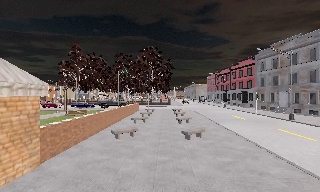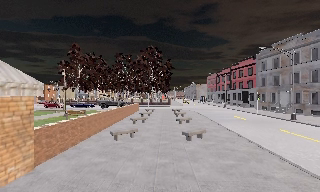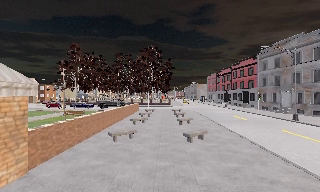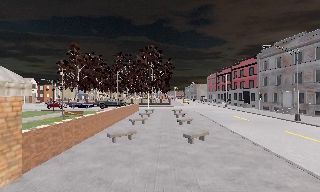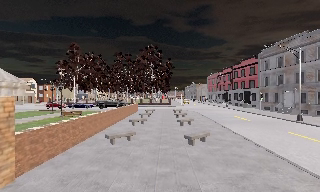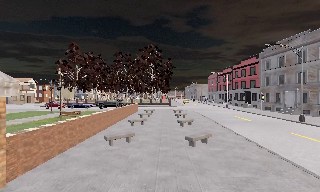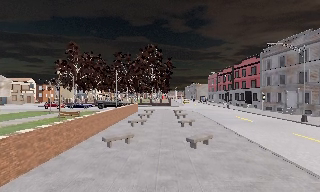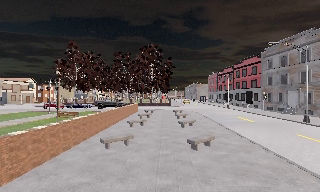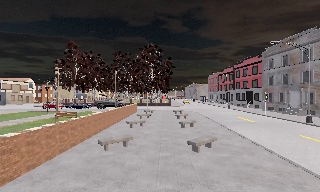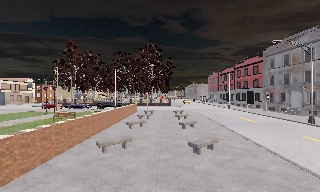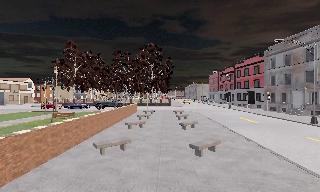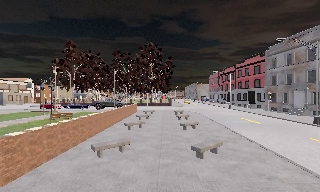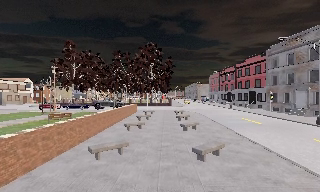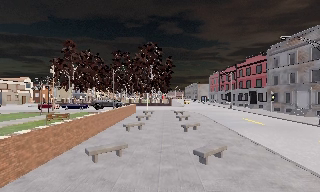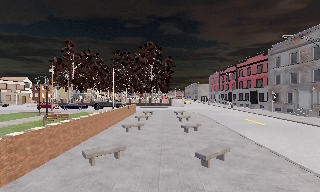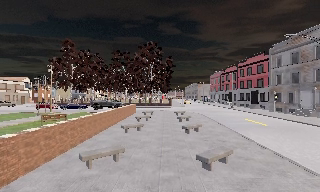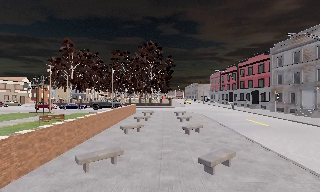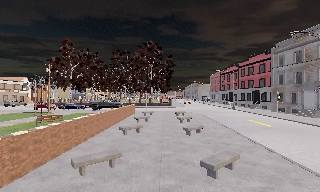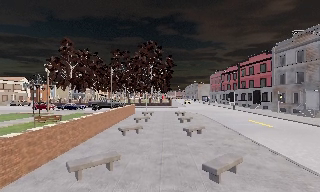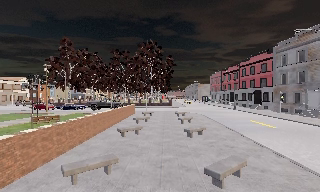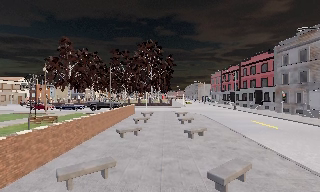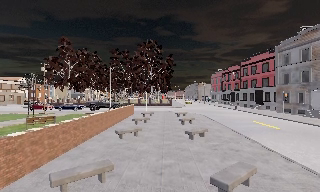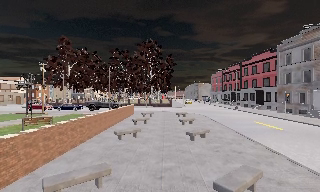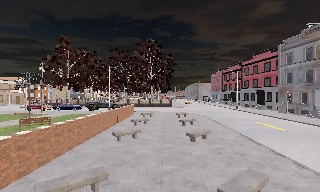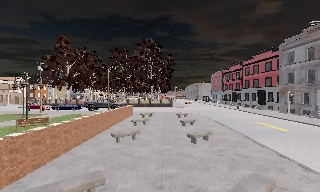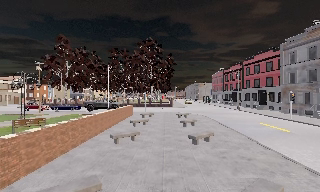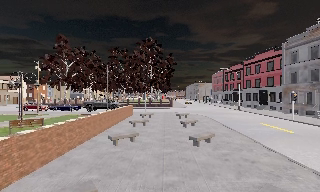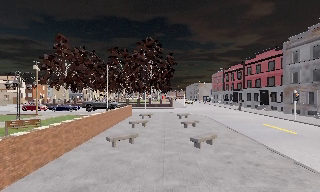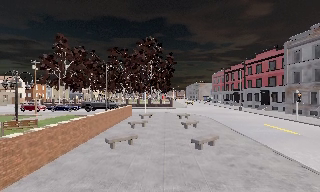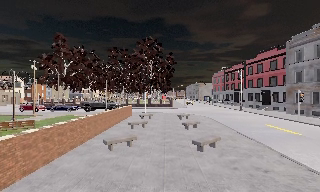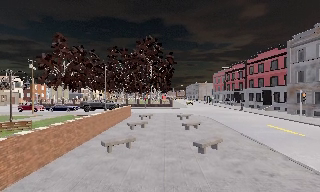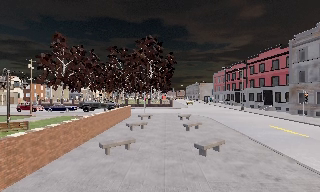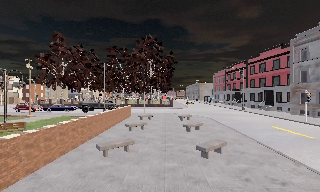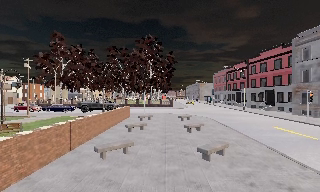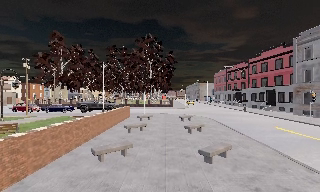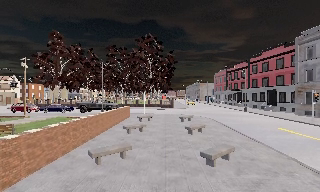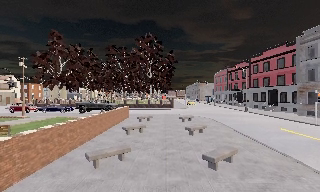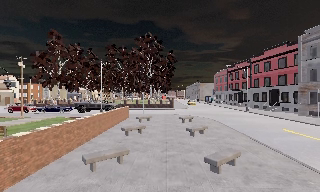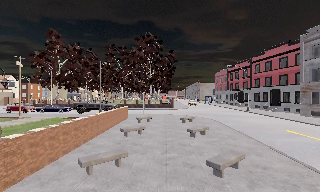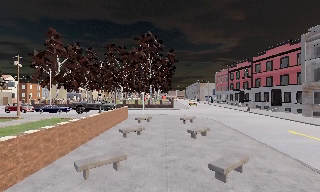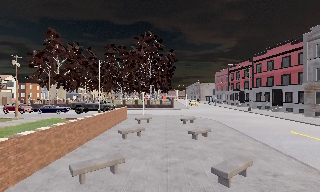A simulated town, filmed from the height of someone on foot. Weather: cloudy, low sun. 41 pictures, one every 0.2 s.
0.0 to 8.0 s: The camera travels forward, about 10 m, so what stands in front looms larger.
The film runs forward here.
